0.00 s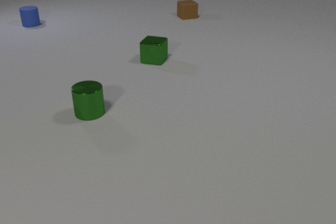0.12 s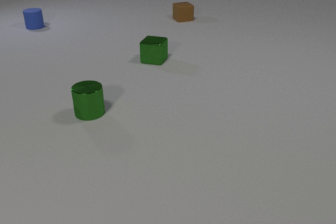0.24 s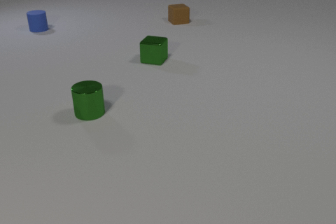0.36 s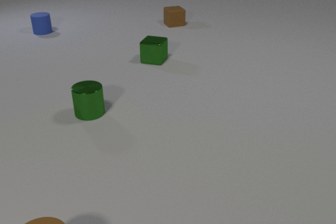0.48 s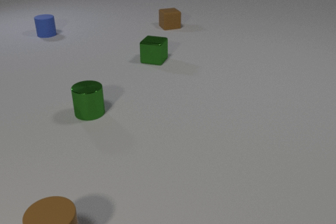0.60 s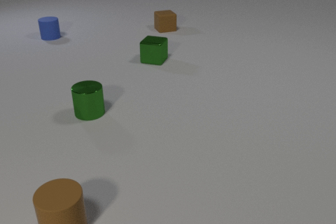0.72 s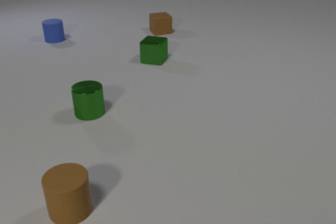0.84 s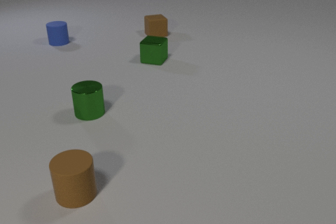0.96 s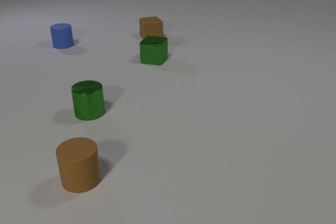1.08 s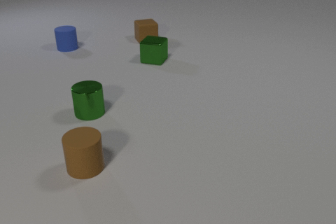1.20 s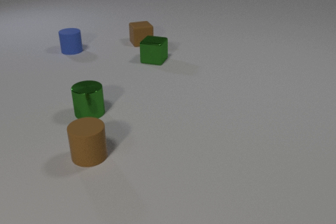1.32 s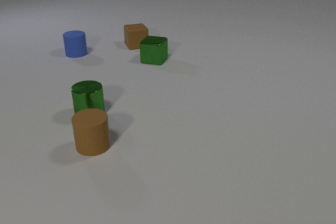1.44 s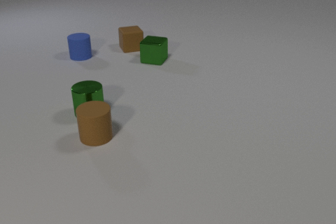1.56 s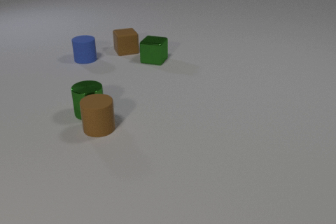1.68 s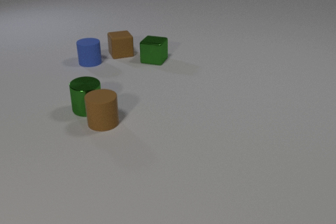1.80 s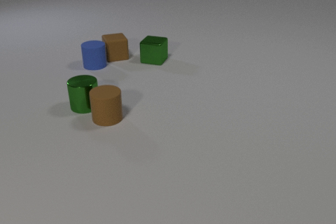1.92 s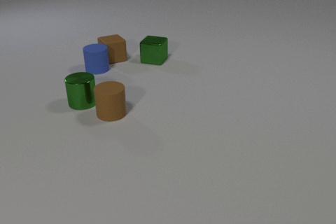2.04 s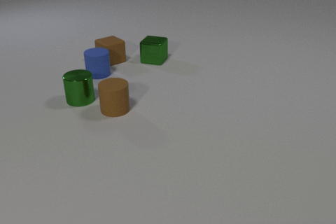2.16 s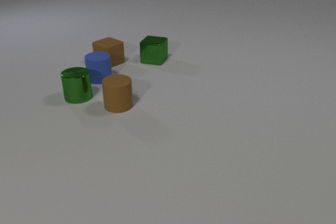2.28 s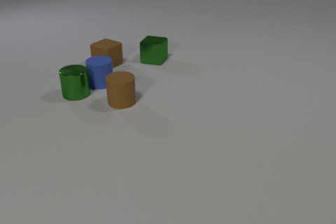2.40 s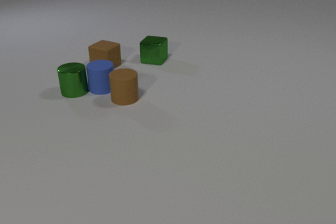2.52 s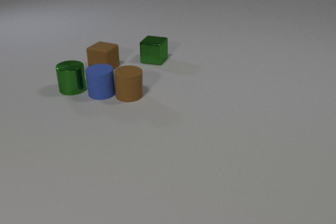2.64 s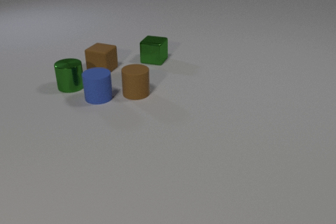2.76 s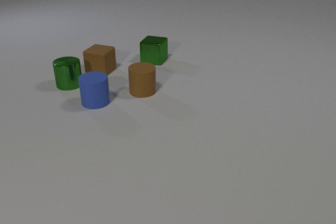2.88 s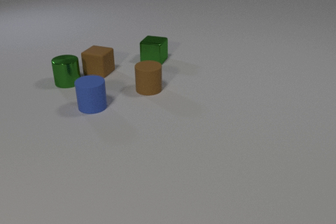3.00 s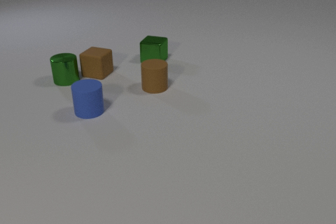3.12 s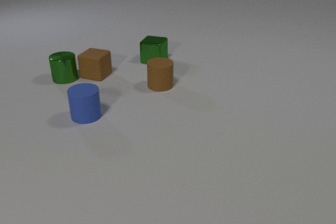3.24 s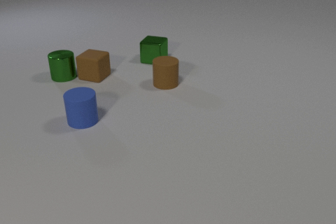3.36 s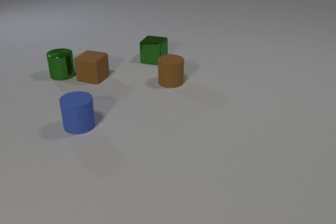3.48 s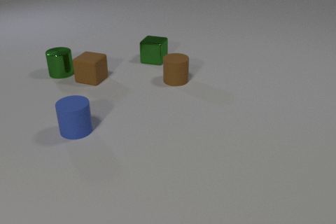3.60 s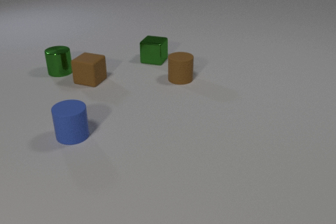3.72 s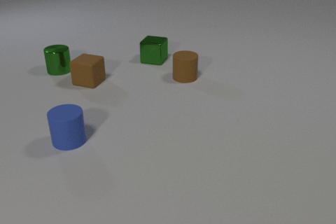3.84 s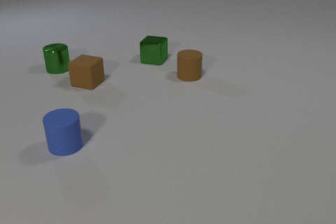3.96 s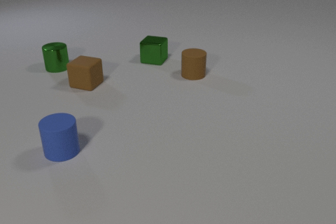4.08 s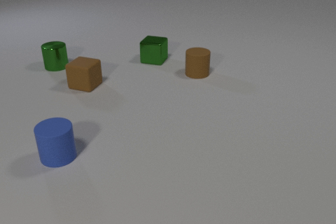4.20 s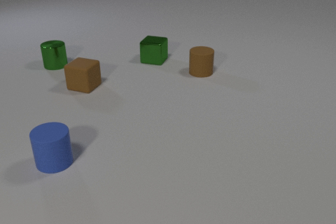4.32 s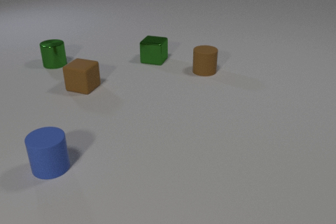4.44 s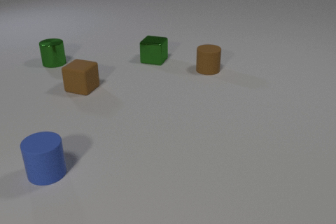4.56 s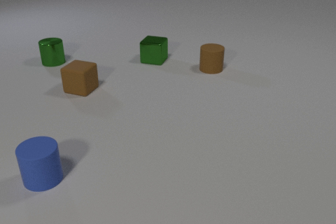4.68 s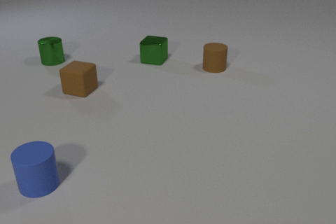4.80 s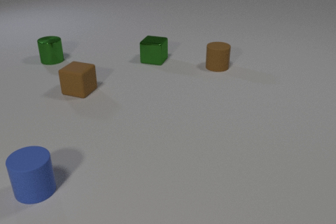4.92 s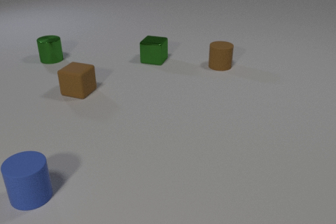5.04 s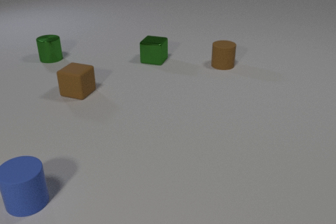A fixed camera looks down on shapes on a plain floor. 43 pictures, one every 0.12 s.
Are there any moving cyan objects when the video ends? no.
What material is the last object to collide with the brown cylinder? rubber.
How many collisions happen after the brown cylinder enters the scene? 4.
0.00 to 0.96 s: The brown rubber cylinder comes in at the bottom edge, slides away from the camera. The blue rubber cylinder slides toward the camera. The brown rubber cube slides toward the camera and to the left.
0.96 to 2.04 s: The brown rubber cylinder slides away from the camera. The green metal cylinder slides away from the camera. The blue rubber cylinder slides toward the camera. The brown rubber cube slides toward the camera and to the left. The brown rubber cylinder and the green metal cylinder collide. The blue rubber cylinder and the brown rubber cube collide.
2.04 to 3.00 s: The brown rubber cylinder slides away from the camera and to the right. The green metal cylinder slides away from the camera. The blue rubber cylinder slides toward the camera. The brown rubber cube slides toward the camera and to the left, spins so that its near face slides to the right, counterclockwise seen from above. The green metal cylinder and the blue rubber cylinder collide. The brown rubber cylinder and the blue rubber cylinder collide.
3.00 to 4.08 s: The brown rubber cylinder slides to the right and away from the camera. The green metal cylinder slides away from the camera. The blue rubber cylinder slides toward the camera and to the left. The brown rubber cube slides toward the camera and to the left.
4.08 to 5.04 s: The brown rubber cylinder slides to the right and away from the camera. The green metal cylinder slides away from the camera. The blue rubber cylinder slides toward the camera and to the left. The brown rubber cube slides toward the camera and to the left.
